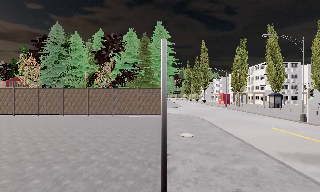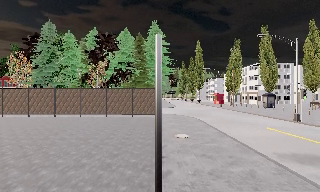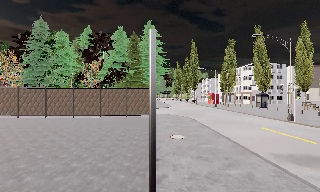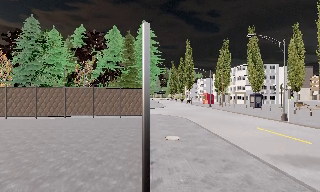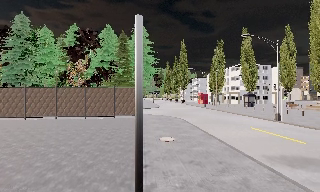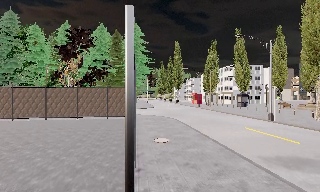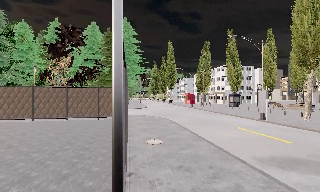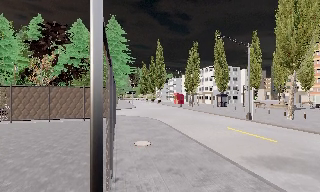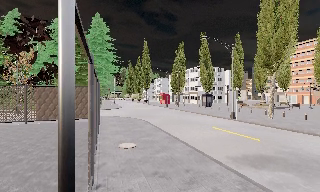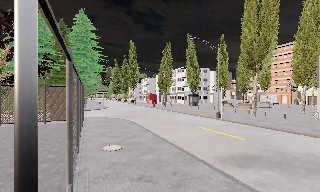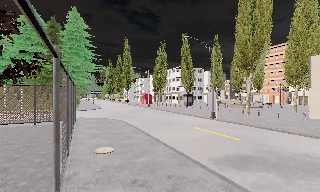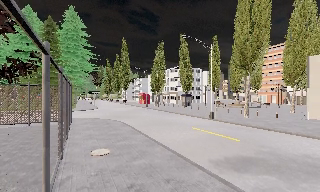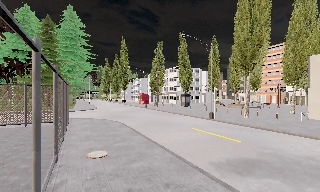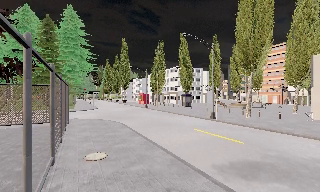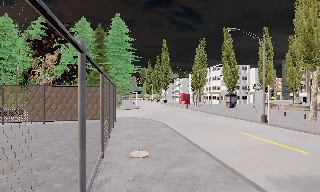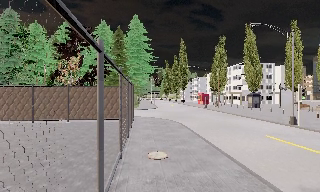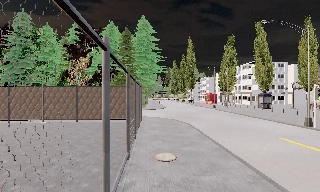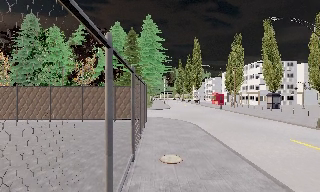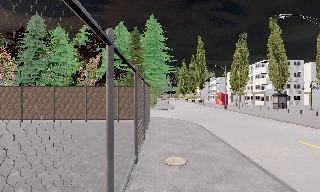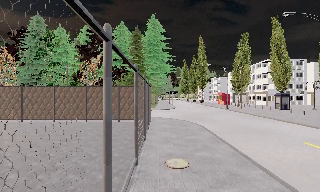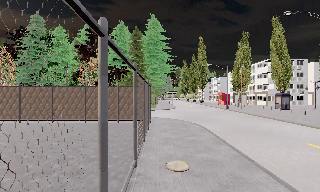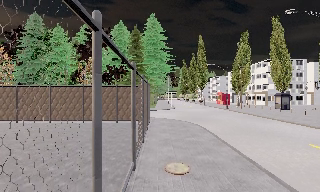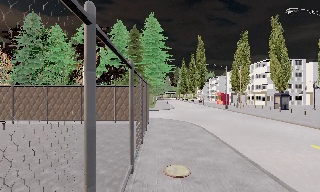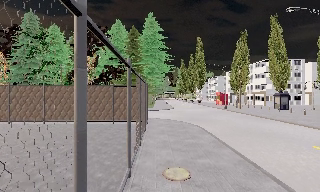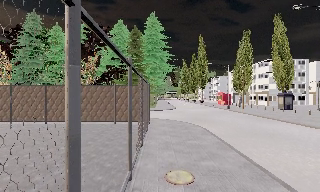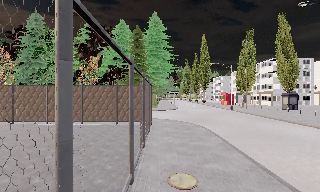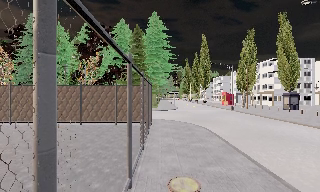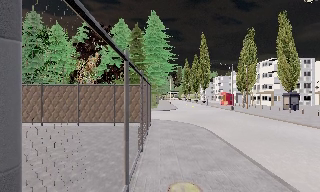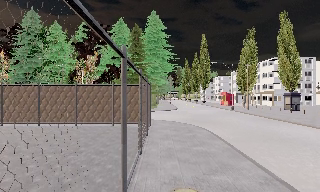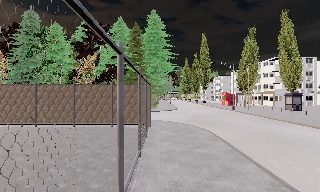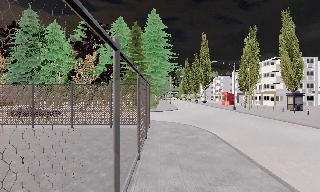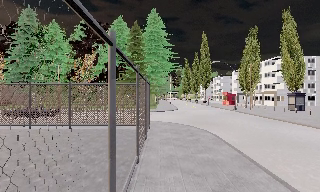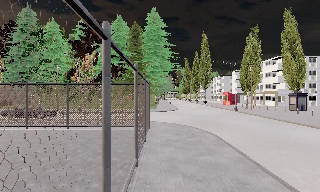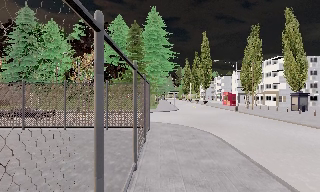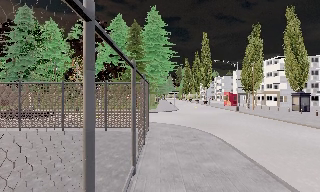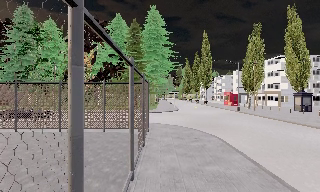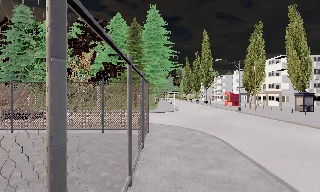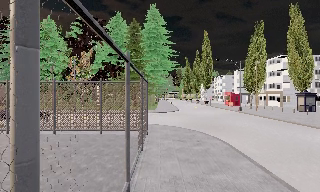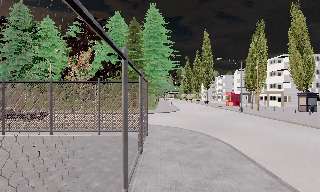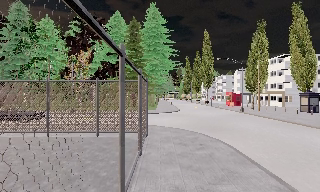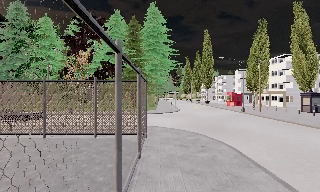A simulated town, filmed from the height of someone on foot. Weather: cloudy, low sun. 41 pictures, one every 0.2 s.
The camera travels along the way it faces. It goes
forward.
0.0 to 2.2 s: The camera swings to its right by about 30 degrees, and the scene slides to the left. It travels forward, about 2.5 m, so what stands in front looms larger.
2.2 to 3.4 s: The camera pans to its left, which is counterclockwise from overhead, by about 25 degrees. It travels forward, about 1 m, so what stands in front looms larger.
3.4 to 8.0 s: The camera travels forward, about 5 m, so what stands in front looms larger.
The film runs forward here.
